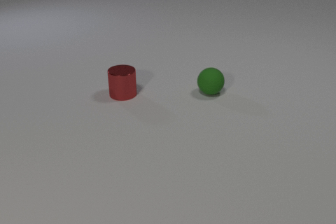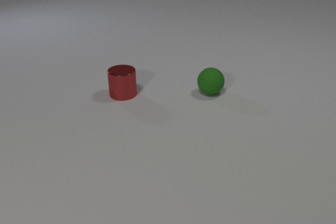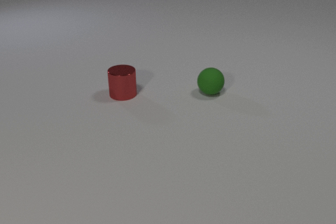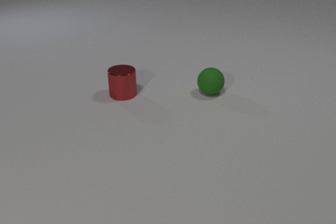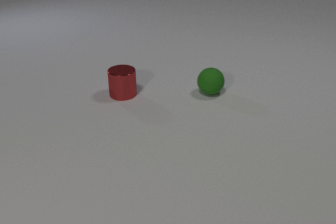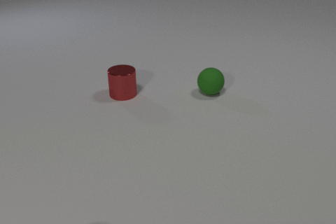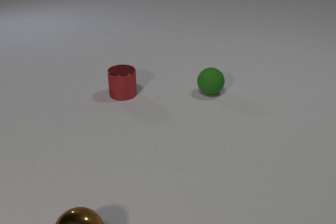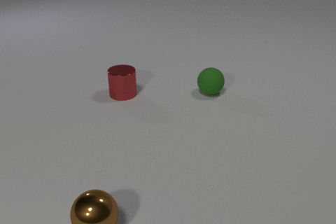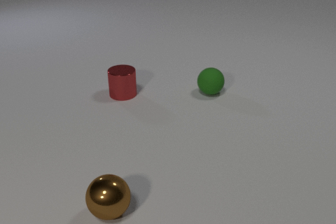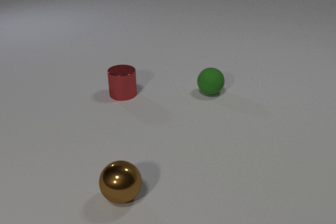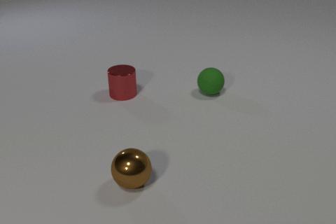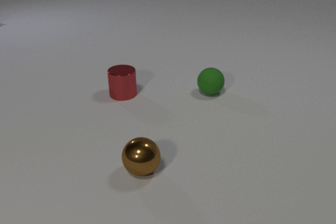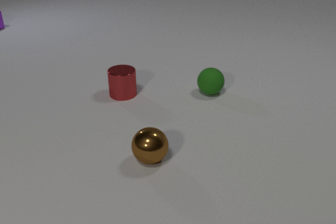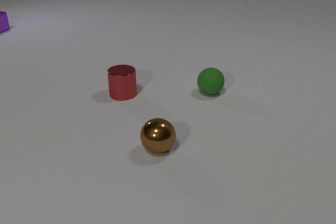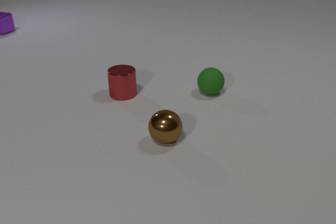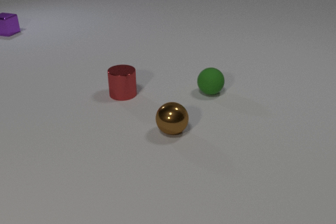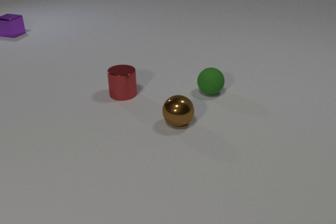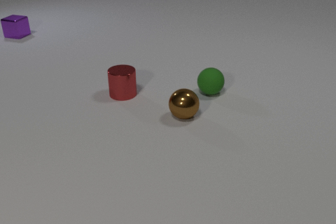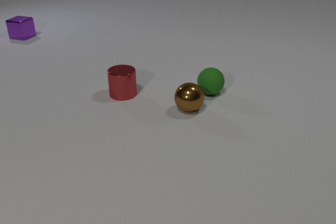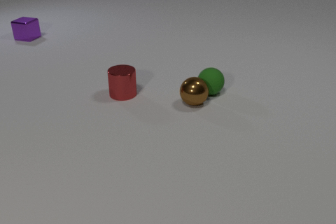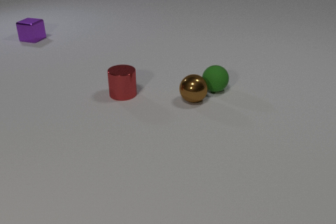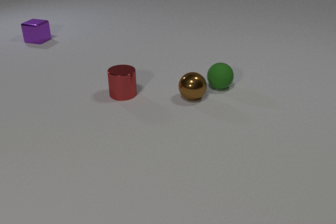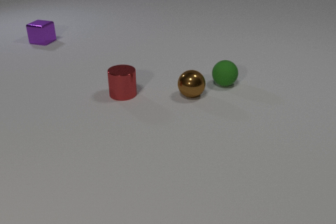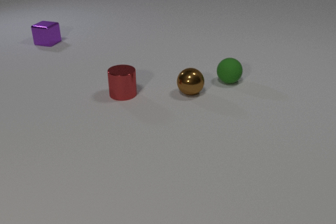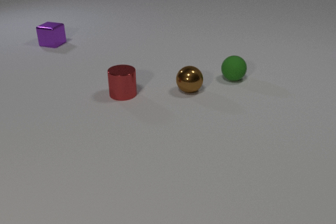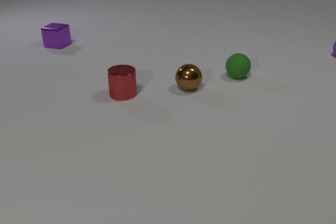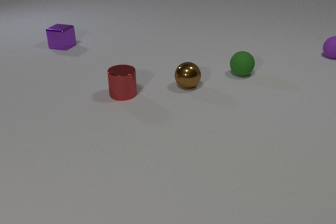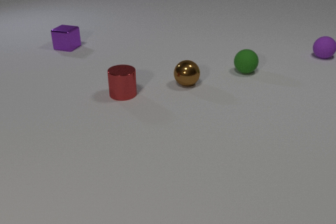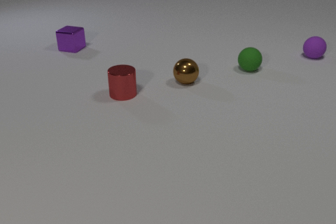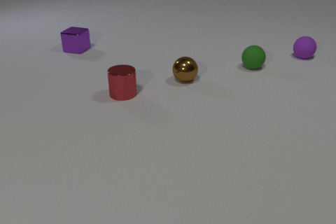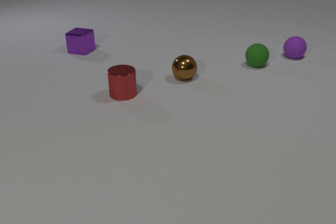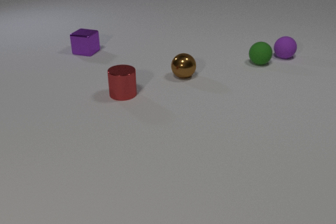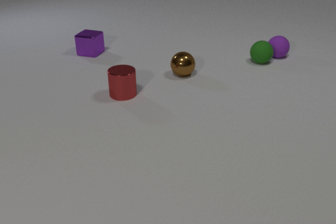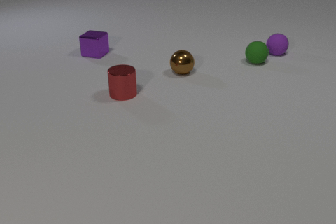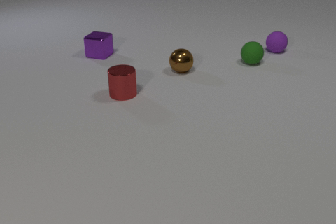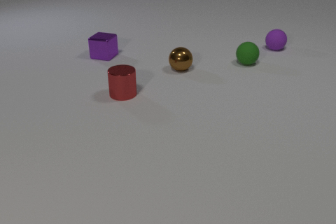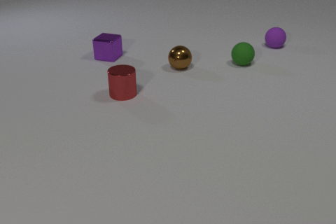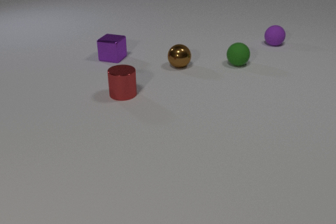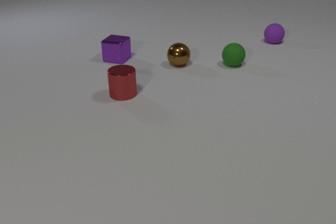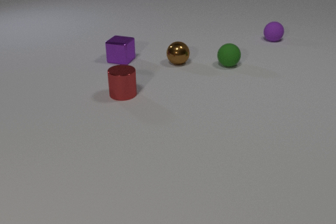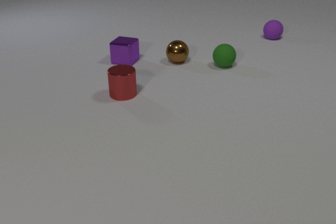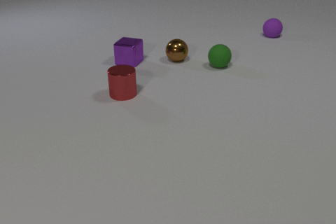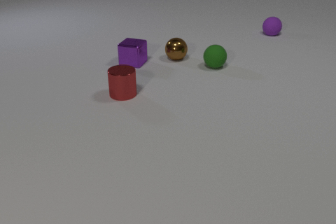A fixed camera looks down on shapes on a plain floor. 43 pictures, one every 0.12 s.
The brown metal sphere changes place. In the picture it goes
away from the camera.
0.00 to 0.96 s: The brown metal sphere comes in at the bottom edge, rolls away from the camera and to the right.
0.96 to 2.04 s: The brown metal sphere rolls away from the camera and to the right. The purple metal cube comes in at the left edge, slides toward the camera and to the right.
2.04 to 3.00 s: The brown metal sphere rolls away from the camera. The green rubber sphere rolls away from the camera and to the right. The purple metal cube slides toward the camera and to the right. The brown metal sphere and the green rubber sphere collide.
3.00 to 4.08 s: The brown metal sphere rolls away from the camera. The green rubber sphere rolls away from the camera. The purple rubber sphere rolls to the left. The purple metal cube slides to the right and toward the camera. The green rubber sphere and the purple rubber sphere collide.
4.08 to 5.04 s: The brown metal sphere rolls away from the camera. The green rubber sphere rolls to the left and toward the camera. The purple rubber sphere rolls away from the camera. The purple metal cube slides to the right and toward the camera.
How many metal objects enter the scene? 2.
Are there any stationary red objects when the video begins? yes.
What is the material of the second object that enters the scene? metal.
